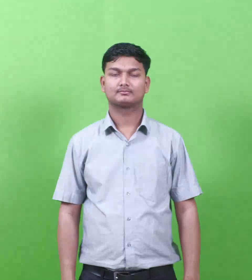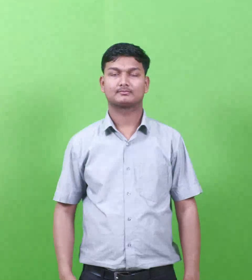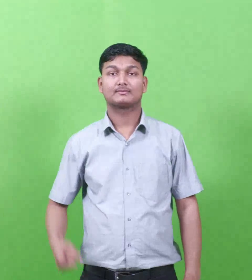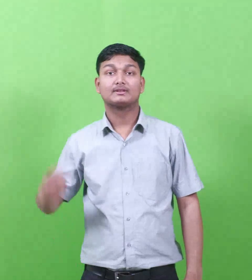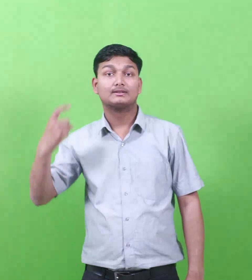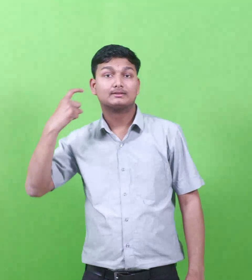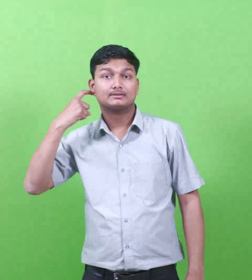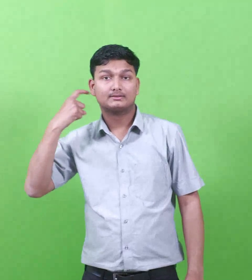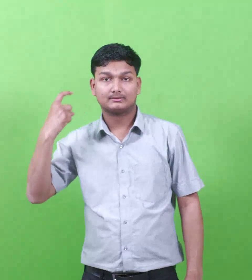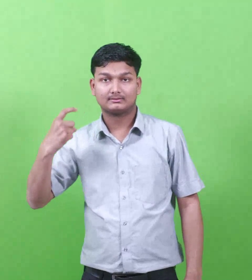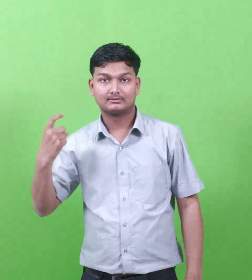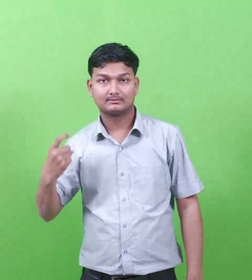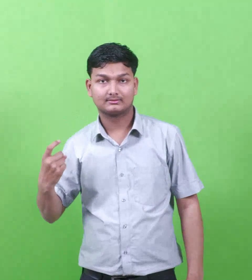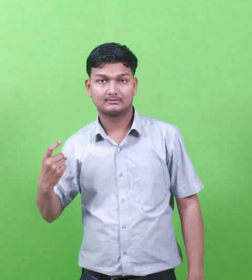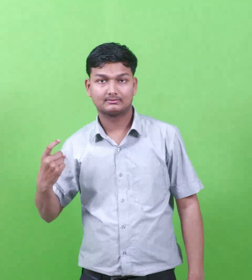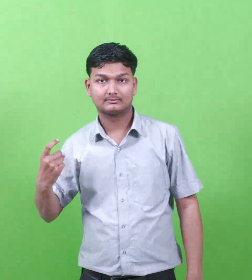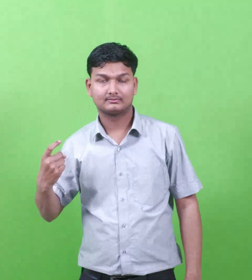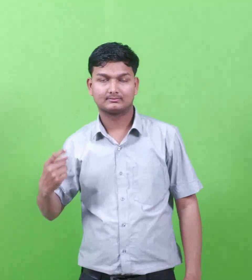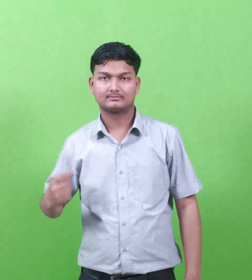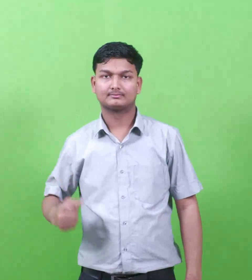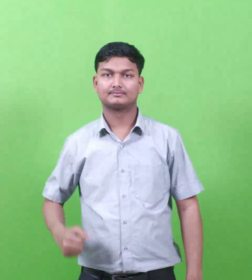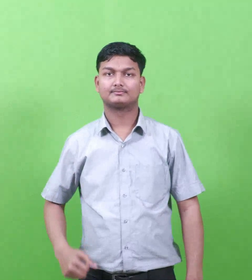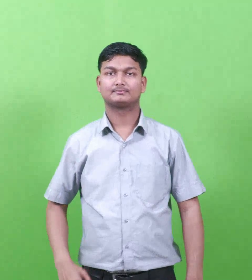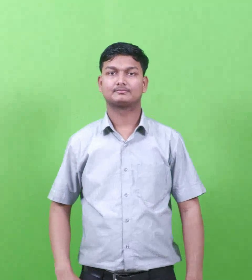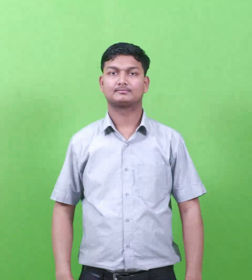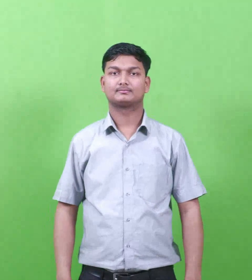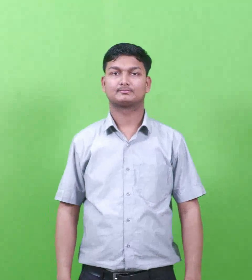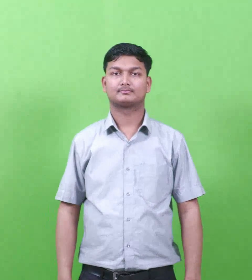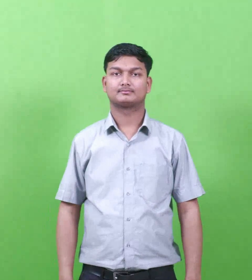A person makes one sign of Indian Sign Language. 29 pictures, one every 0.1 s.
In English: rachel
